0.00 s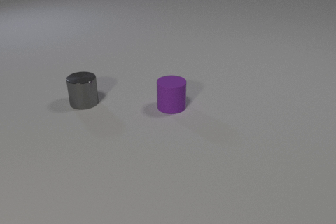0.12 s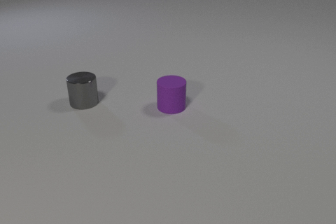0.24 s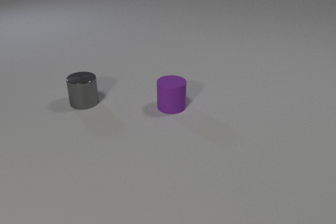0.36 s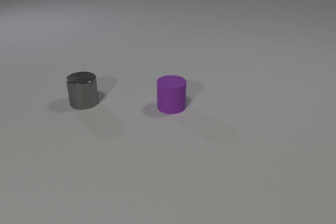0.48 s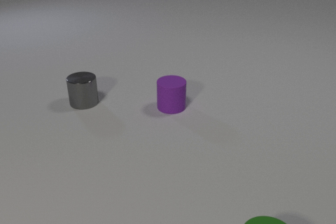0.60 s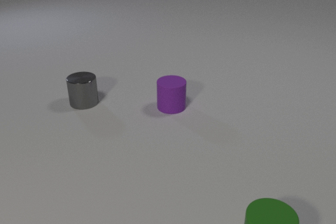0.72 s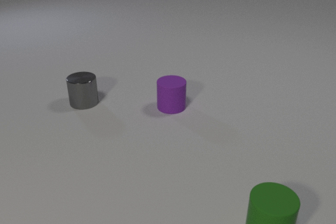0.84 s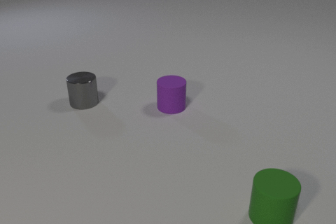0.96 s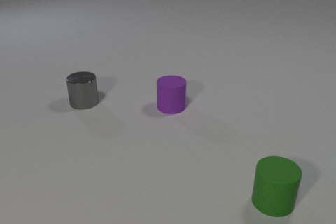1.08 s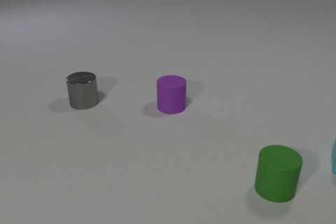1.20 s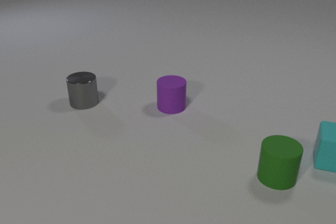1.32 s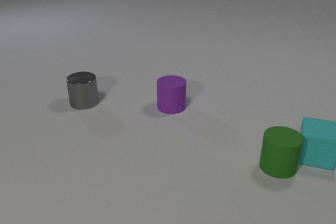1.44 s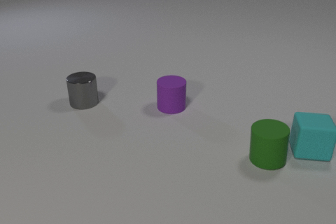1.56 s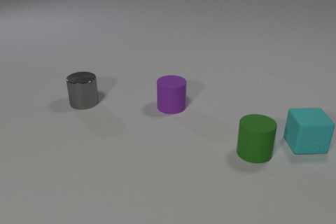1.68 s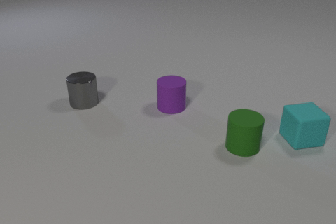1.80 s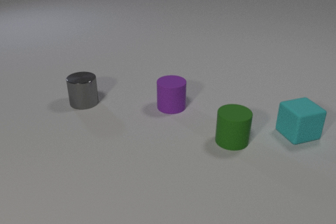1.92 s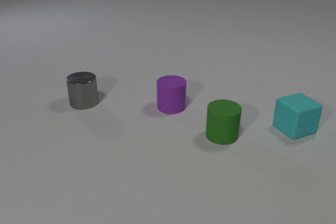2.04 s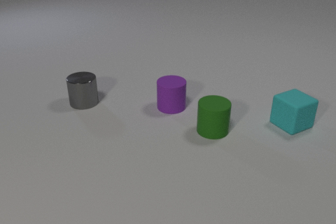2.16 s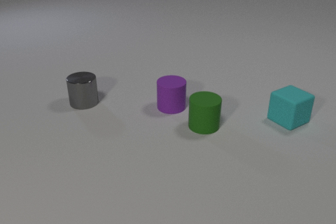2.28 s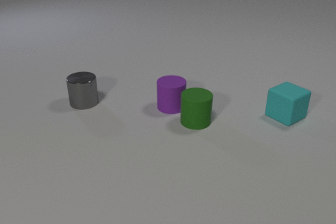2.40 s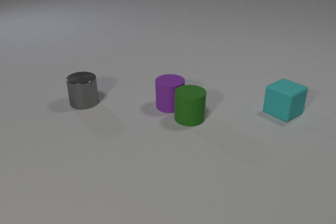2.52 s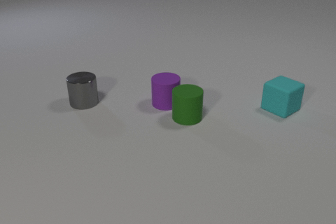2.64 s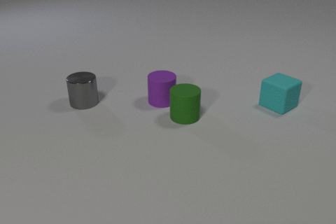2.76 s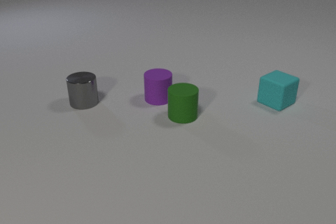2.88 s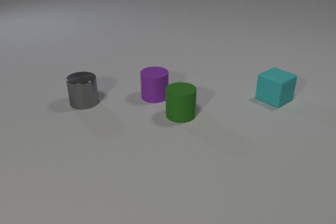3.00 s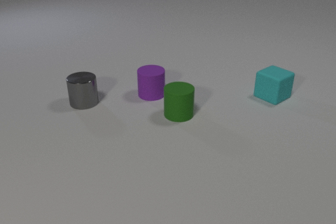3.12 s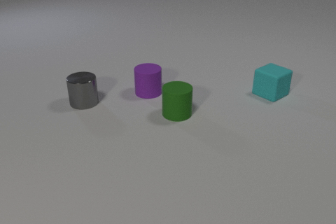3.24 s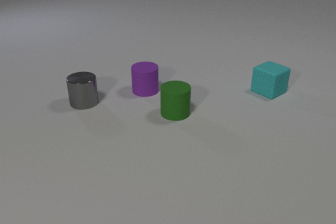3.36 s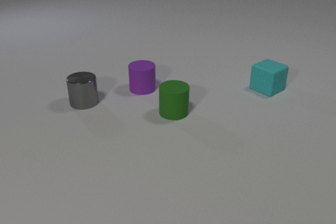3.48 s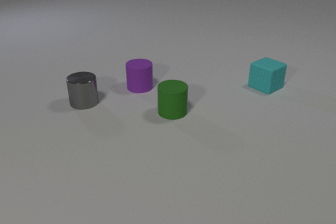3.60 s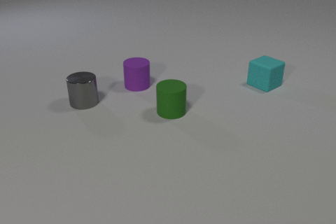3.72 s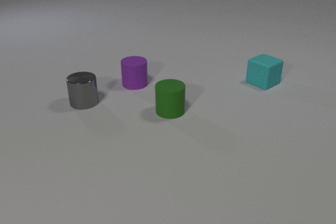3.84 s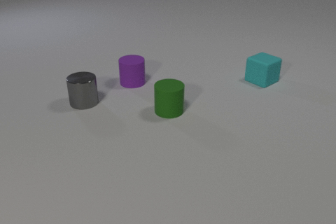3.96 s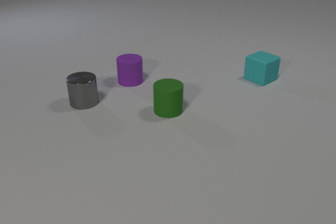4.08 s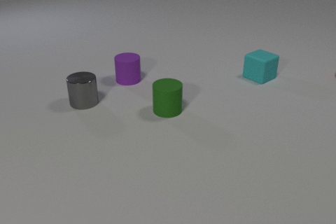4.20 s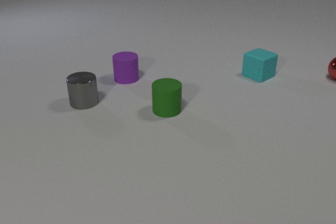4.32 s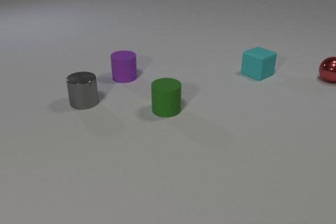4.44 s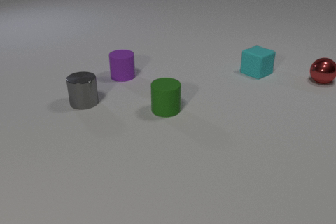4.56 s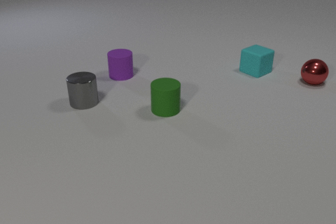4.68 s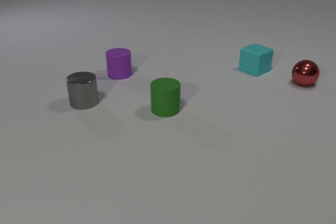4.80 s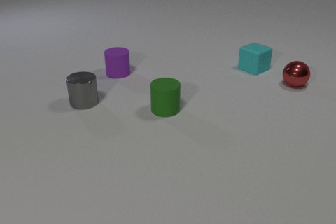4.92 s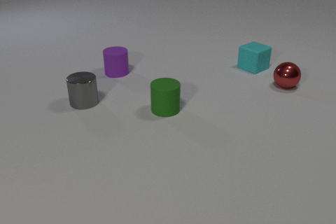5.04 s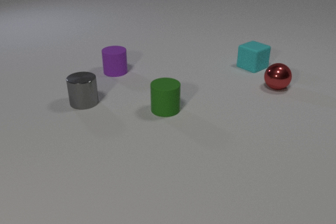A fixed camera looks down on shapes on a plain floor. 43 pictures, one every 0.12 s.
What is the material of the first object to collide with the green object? rubber.
Are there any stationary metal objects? yes.
What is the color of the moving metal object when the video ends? red.
0.00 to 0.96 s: The green rubber cylinder comes in at the bottom edge, slides away from the camera.
0.96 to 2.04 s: The green rubber cylinder slides away from the camera and to the left. The cyan rubber cube comes in at the right edge, slides to the left and away from the camera, spins counterclockwise seen from above by about 45 degrees, its near face sliding to the right. The green rubber cylinder and the cyan rubber cube collide.
2.04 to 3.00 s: The green rubber cylinder slides to the left and away from the camera. The cyan rubber cube slides away from the camera. The purple rubber cylinder slides away from the camera and to the left. The green rubber cylinder and the purple rubber cylinder collide.
3.00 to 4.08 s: The green rubber cylinder slides to the left and away from the camera. The cyan rubber cube slides away from the camera. The purple rubber cylinder slides away from the camera and to the left.
4.08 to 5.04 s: The cyan rubber cube slides away from the camera. The purple rubber cylinder slides away from the camera and to the left. The red metal sphere comes in at the right edge, rolls to the left and toward the camera.
